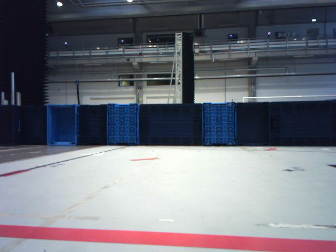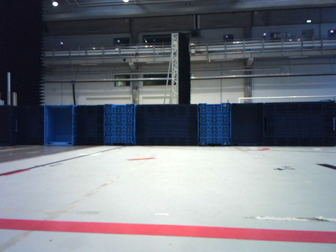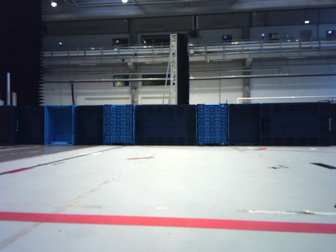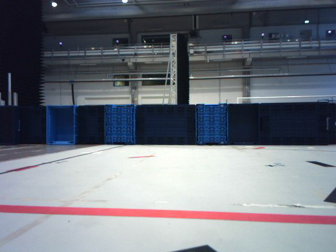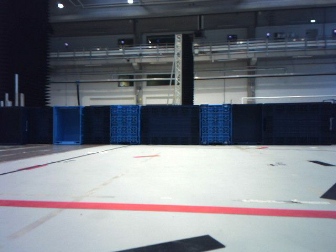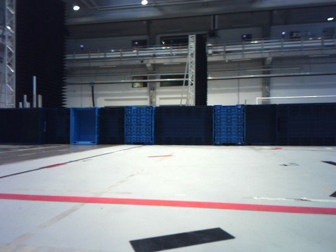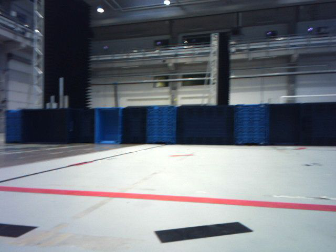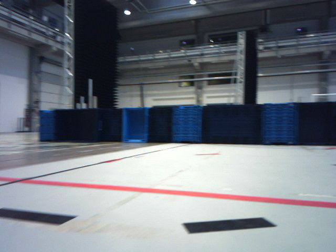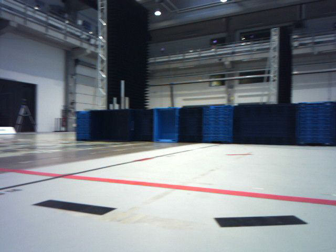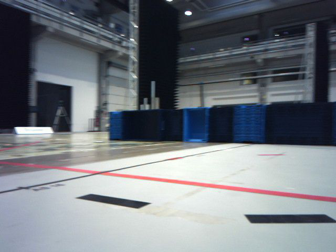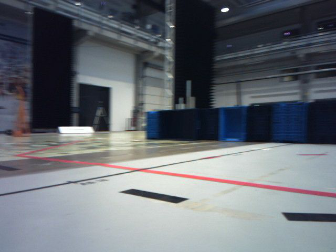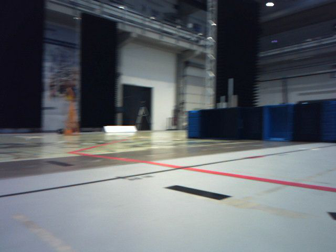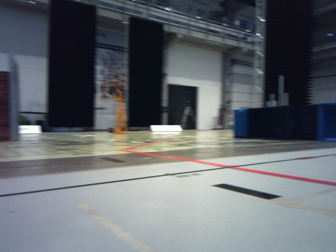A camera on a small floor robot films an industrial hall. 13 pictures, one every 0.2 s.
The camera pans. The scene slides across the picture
to the right.
The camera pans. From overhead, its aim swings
counterclockwise.
0.0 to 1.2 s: The camera travels backward, about 0.2 m, so what stands in front gets smaller.
1.2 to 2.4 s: The camera pans to its left, which is counterclockwise from overhead, by about 40 degrees. It travels backward, about 0.2 m.
The film runs backward here.
